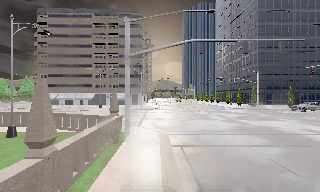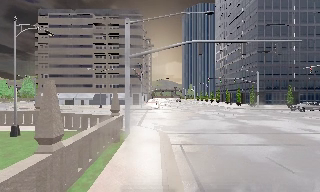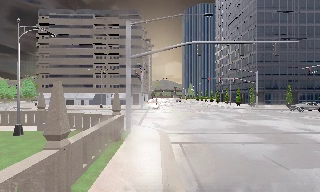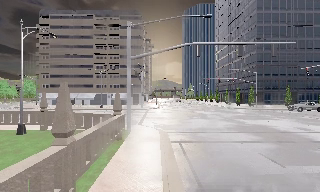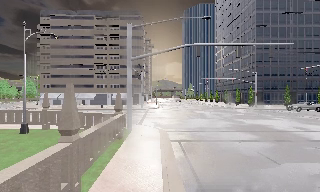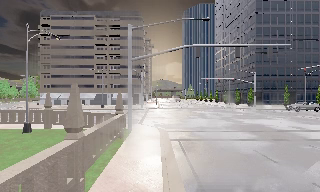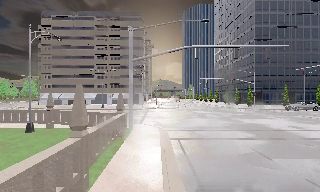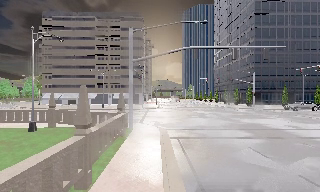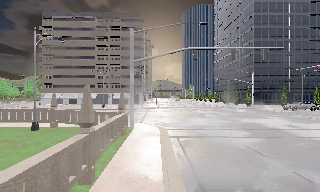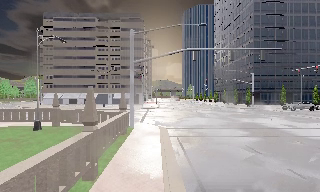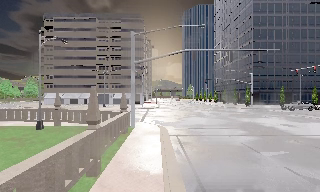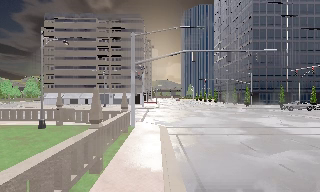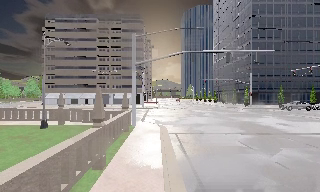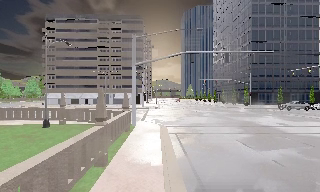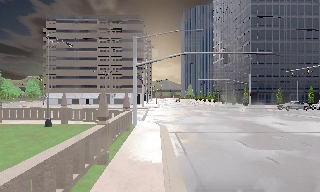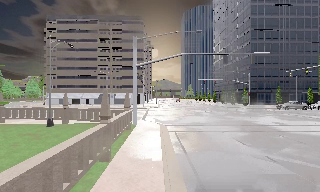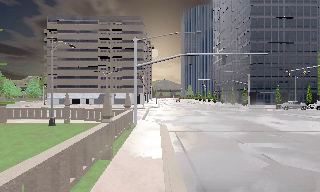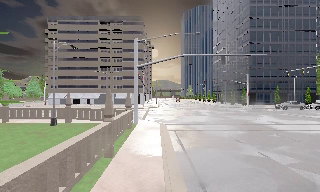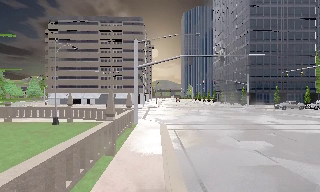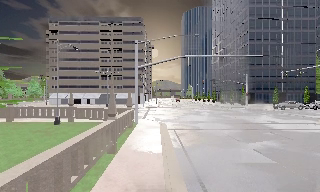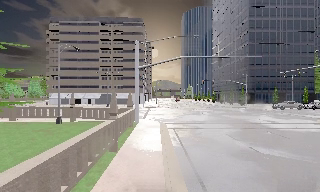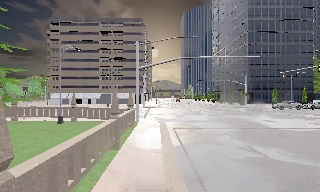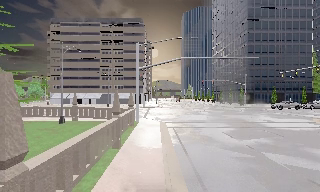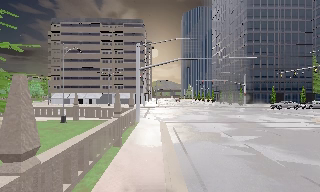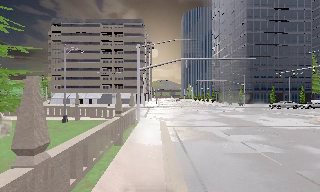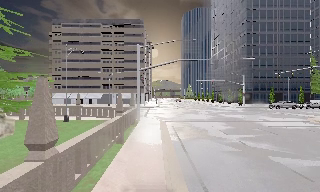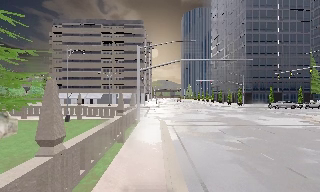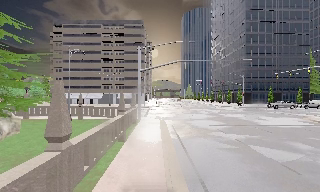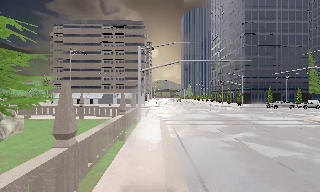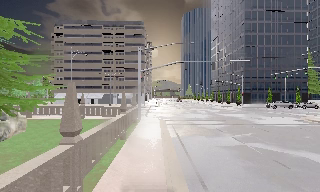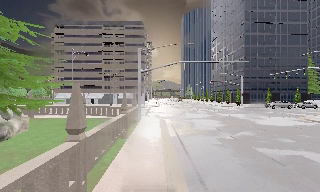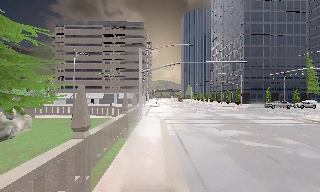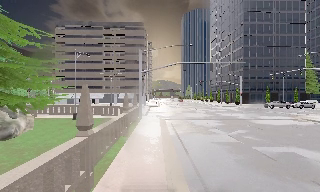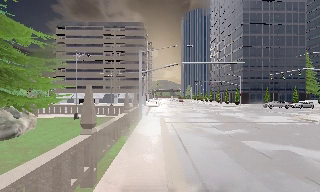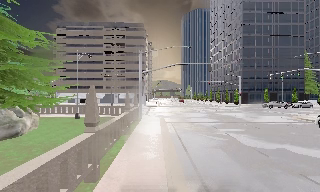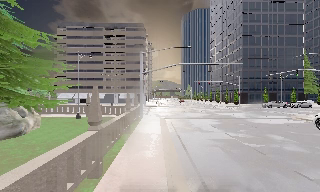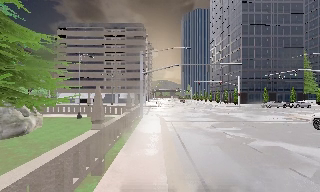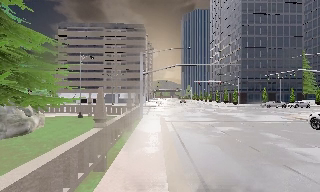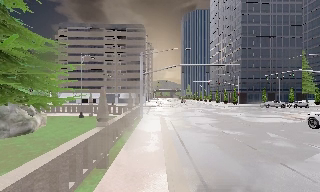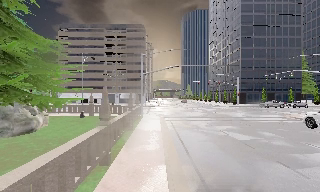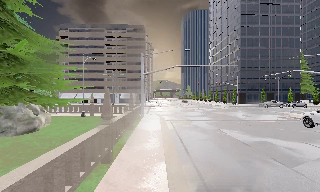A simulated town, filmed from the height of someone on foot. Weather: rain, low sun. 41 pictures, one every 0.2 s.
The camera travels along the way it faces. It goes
backward.
0.0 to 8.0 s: The camera travels backward, about 9 m, so what stands in front gets smaller.
The film runs backward here.
